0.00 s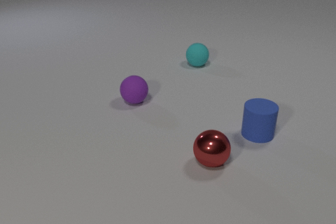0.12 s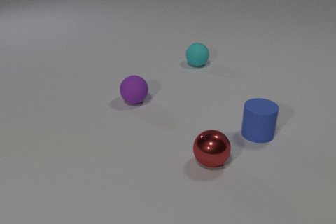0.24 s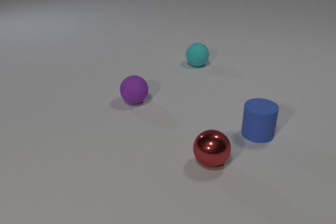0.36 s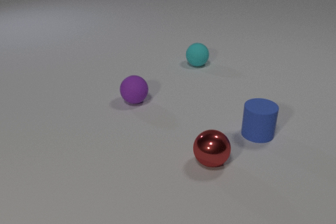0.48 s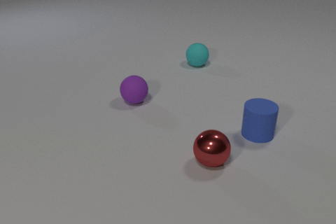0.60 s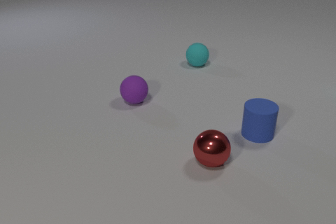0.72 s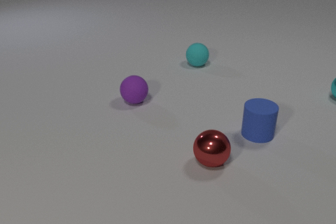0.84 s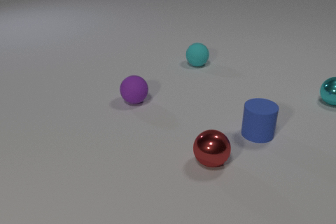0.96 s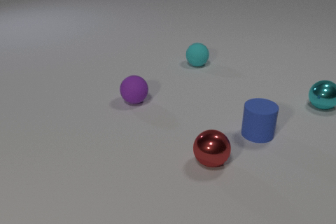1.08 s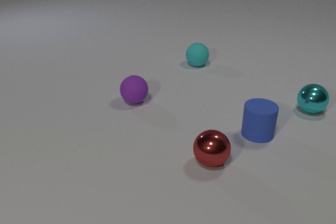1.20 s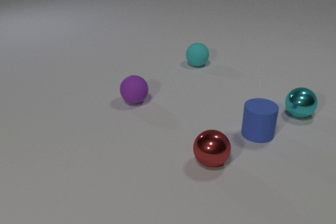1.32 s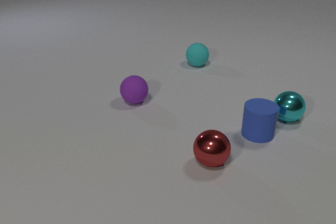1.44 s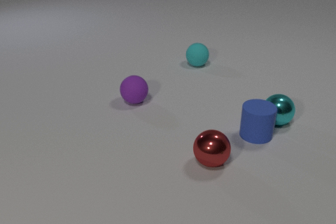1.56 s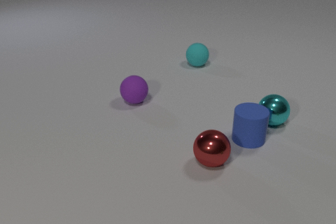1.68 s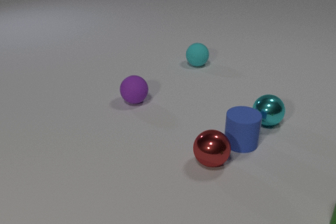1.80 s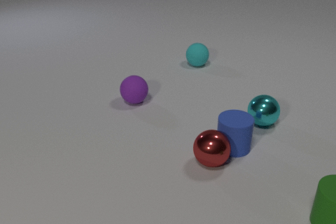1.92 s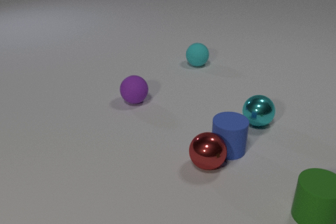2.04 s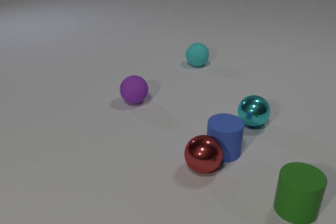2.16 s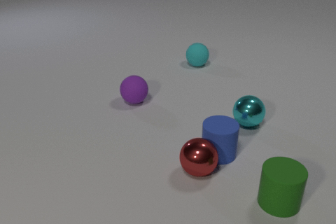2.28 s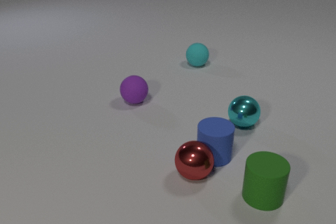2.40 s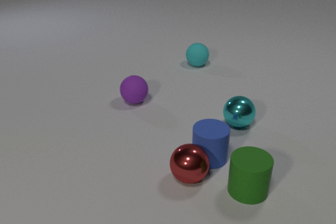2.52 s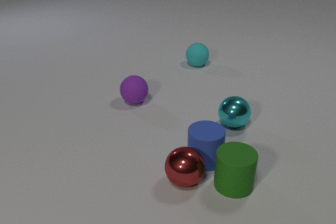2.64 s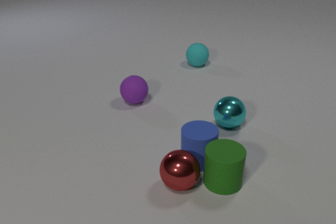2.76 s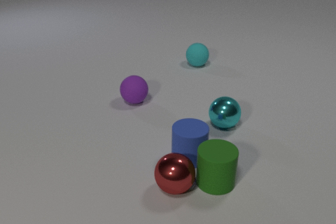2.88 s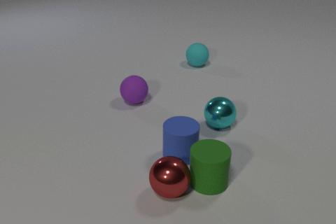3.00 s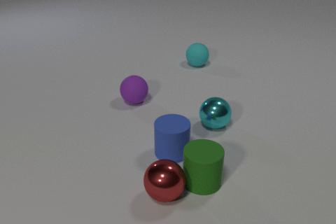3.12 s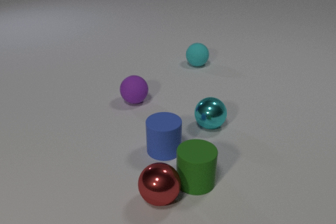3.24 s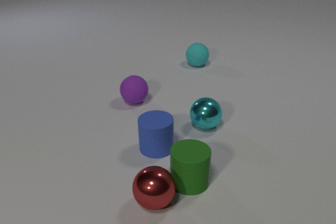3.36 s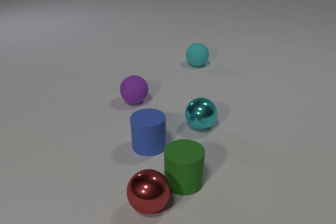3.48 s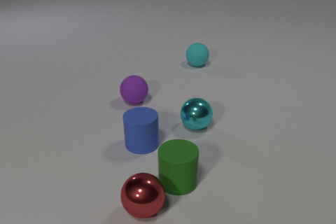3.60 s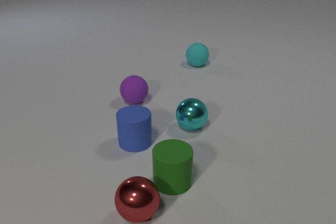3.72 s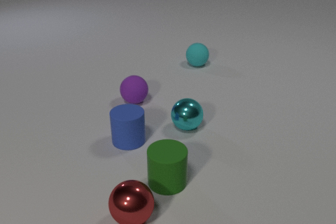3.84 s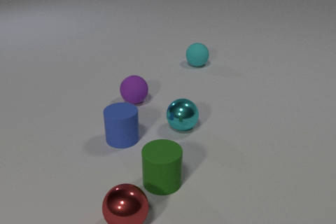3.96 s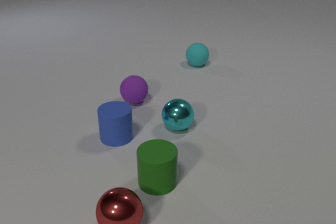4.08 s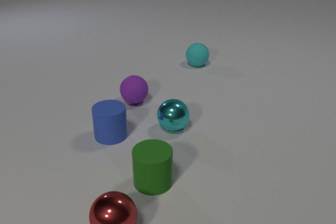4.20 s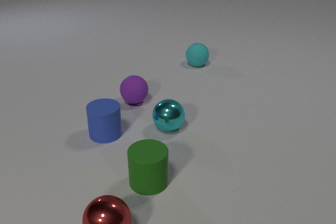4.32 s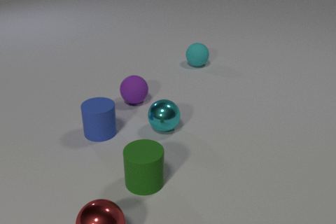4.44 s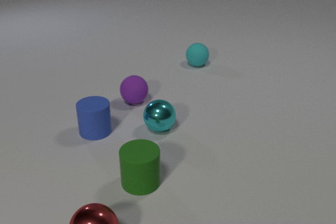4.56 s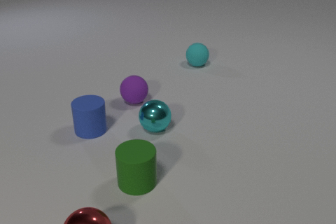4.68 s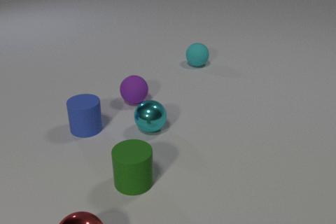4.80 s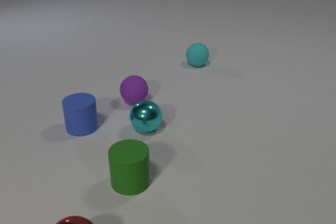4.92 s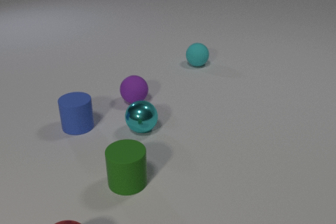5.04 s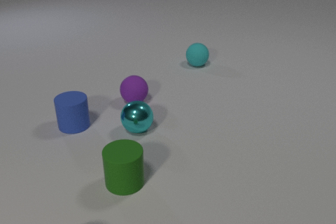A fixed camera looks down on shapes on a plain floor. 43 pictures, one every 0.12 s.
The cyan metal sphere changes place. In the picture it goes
to the left.
The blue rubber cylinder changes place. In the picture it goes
to the left.
0.00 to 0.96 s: The cyan metal sphere comes in at the right edge, rolls toward the camera and to the left.
0.96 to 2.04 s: The cyan metal sphere rolls to the left and toward the camera. The blue rubber cylinder slides toward the camera and to the left. The red metal sphere rolls toward the camera and to the left. The green rubber cylinder comes in at the right edge, slides to the left. The cyan metal sphere and the blue rubber cylinder collide. The blue rubber cylinder and the red metal sphere collide.
2.04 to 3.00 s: The cyan metal sphere rolls to the left. The blue rubber cylinder slides to the left. The red metal sphere rolls toward the camera and to the left. The green rubber cylinder slides to the left. The blue rubber cylinder and the green rubber cylinder collide.
3.00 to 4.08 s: The cyan metal sphere rolls to the left. The blue rubber cylinder slides to the left and away from the camera. The red metal sphere rolls to the left and toward the camera. The green rubber cylinder slides to the left.
4.08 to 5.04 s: The cyan metal sphere rolls to the left. The blue rubber cylinder slides to the left and away from the camera. The red metal sphere rolls to the left and toward the camera, leaves at the bottom edge. The green rubber cylinder slides to the left.
What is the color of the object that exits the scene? red.
Are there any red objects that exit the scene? yes.
What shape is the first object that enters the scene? sphere.
